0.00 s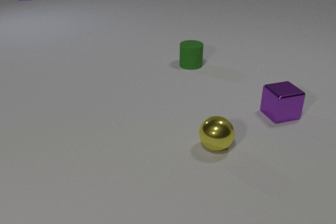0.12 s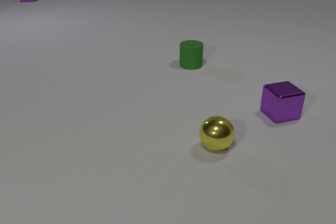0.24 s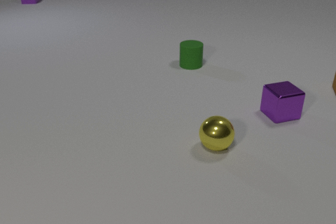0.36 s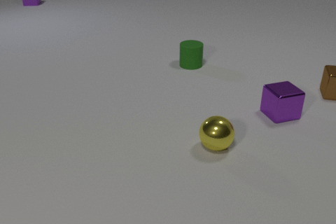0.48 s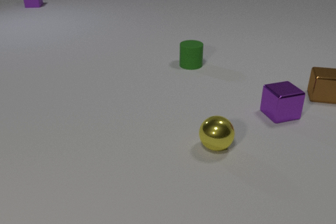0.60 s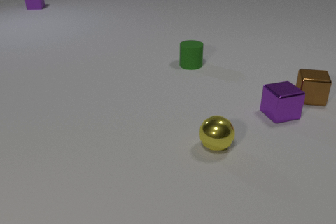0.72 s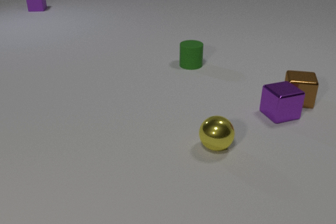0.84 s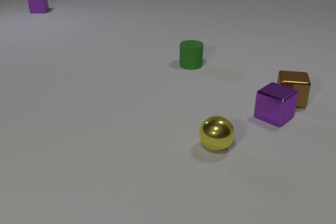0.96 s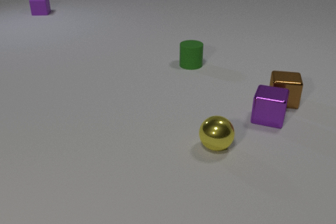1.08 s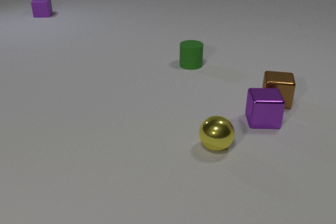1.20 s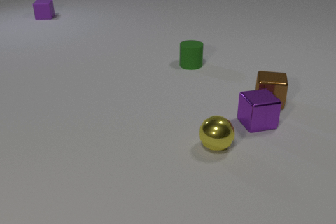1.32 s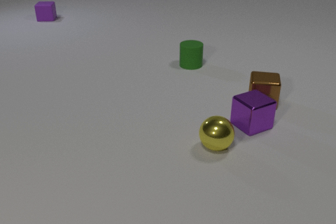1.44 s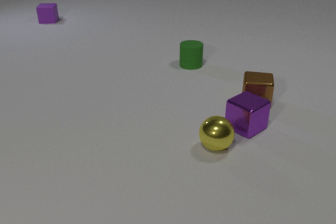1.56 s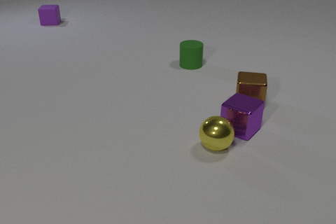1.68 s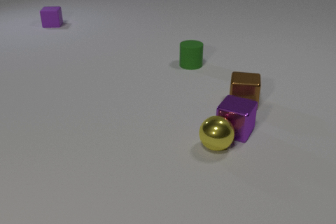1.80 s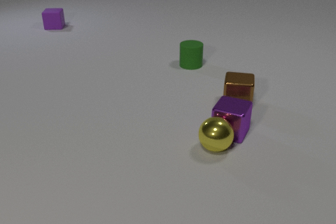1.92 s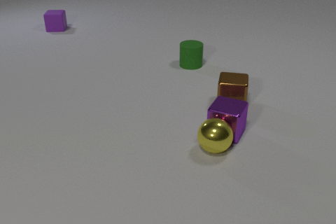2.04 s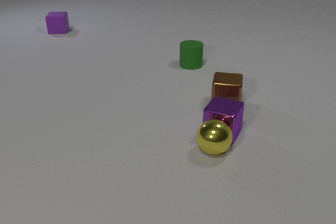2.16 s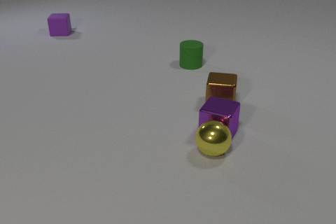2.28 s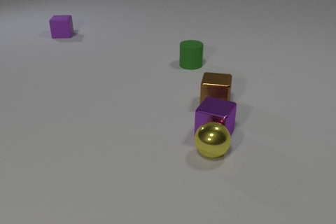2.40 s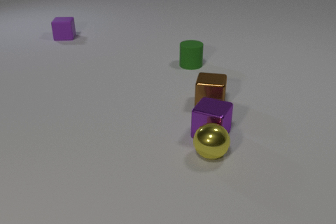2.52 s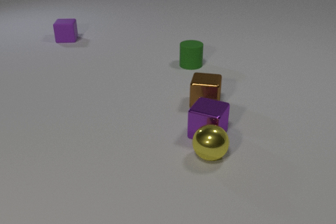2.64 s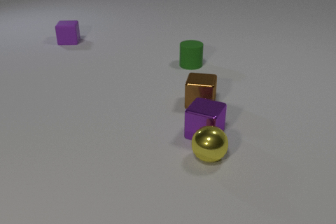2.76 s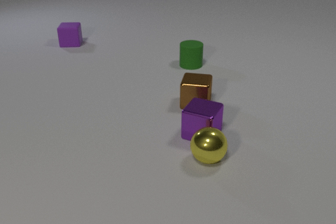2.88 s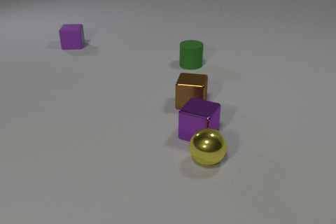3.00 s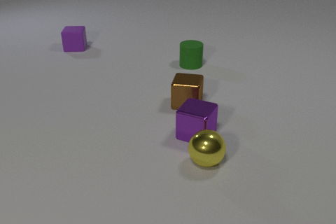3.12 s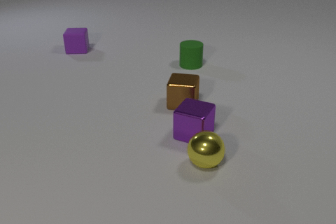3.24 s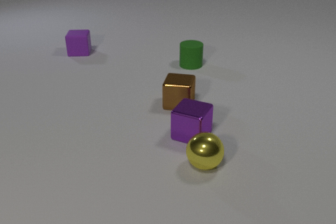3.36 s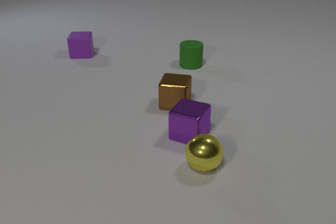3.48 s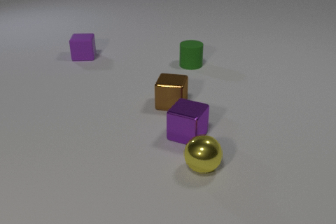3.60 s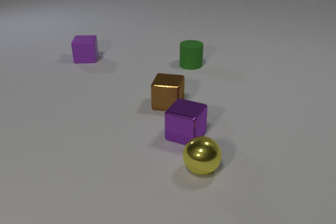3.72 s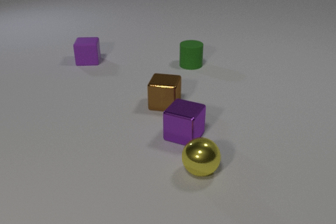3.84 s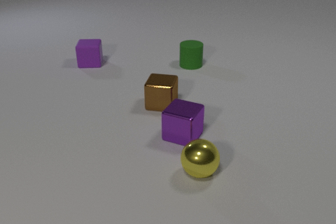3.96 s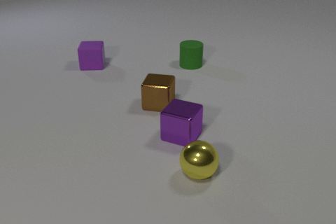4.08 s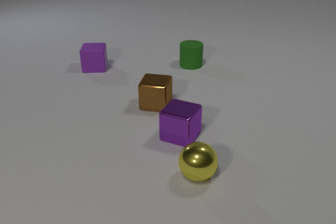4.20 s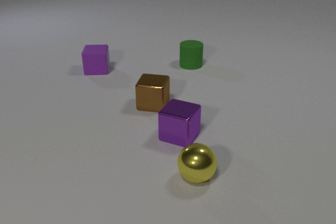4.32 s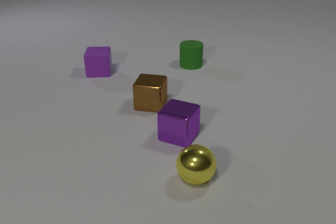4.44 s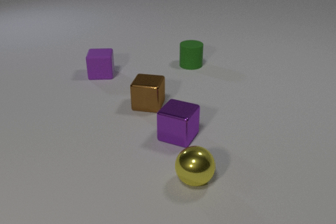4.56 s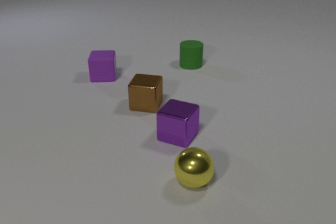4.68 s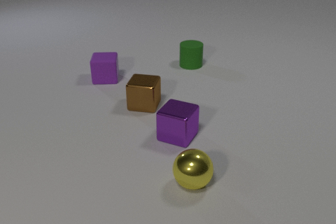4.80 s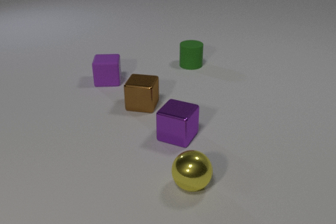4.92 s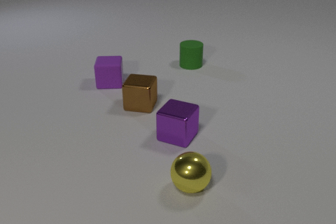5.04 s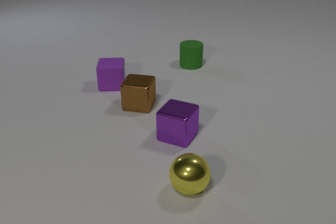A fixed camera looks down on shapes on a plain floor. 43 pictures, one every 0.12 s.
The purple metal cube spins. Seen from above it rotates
counterclockwise.
The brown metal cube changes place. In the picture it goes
to the left.
0.00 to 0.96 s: The brown metal cube comes in at the right edge, slides to the left and toward the camera. The purple metal cube slides toward the camera and to the left, spins so that its near face slides to the right, counterclockwise seen from above. The purple rubber cube slides toward the camera. The brown metal cube and the purple metal cube collide.
0.96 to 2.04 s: The brown metal cube slides to the left. The purple metal cube slides to the left and toward the camera, spins so that its near face slides to the right, counterclockwise seen from above. The purple rubber cube slides toward the camera. The purple metal cube and the yellow metal sphere collide.
2.04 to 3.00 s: The brown metal cube slides to the left. The purple metal cube slides to the left. The purple rubber cube slides toward the camera. The yellow metal sphere rolls toward the camera.
3.00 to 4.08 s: The brown metal cube slides to the left. The purple metal cube slides to the left. The purple rubber cube slides toward the camera. The yellow metal sphere rolls toward the camera.
4.08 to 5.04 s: The brown metal cube slides to the left. The purple rubber cube slides toward the camera. The yellow metal sphere rolls toward the camera.
How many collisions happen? 2.
What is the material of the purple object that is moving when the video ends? rubber.
Are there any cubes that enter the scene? yes.
